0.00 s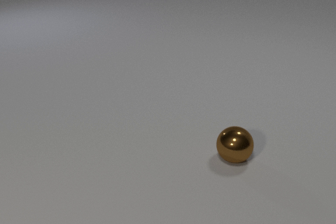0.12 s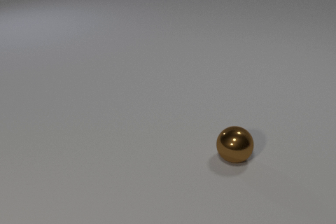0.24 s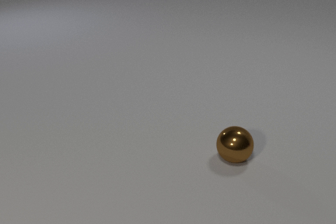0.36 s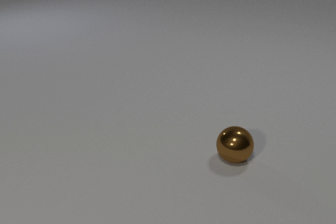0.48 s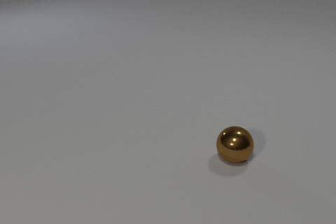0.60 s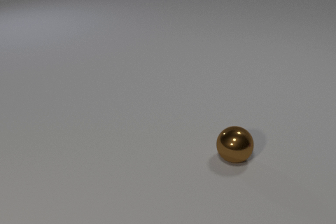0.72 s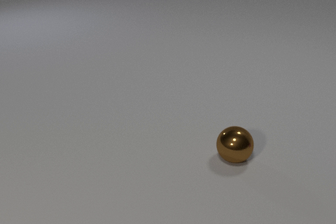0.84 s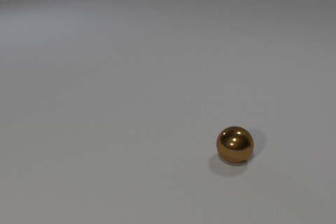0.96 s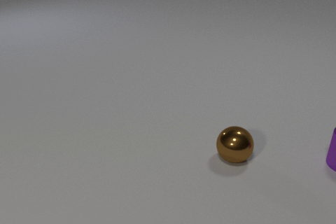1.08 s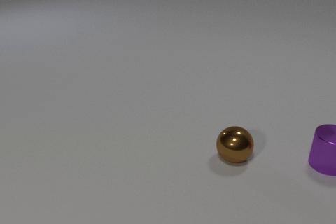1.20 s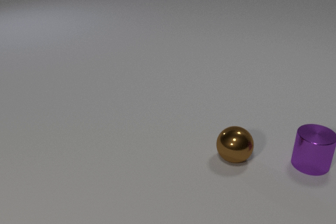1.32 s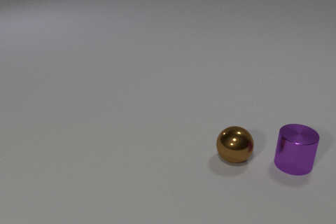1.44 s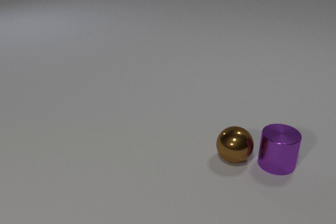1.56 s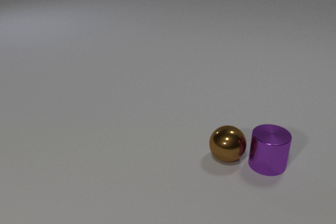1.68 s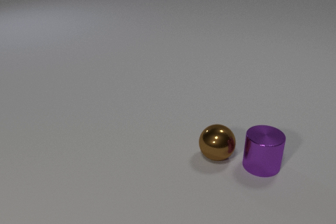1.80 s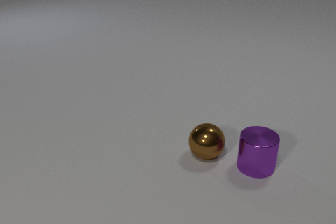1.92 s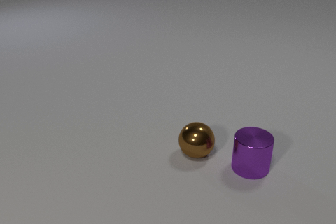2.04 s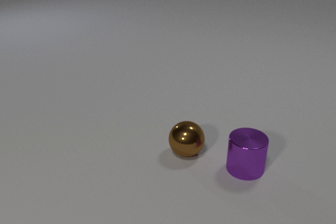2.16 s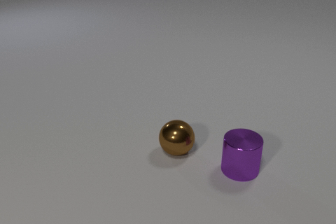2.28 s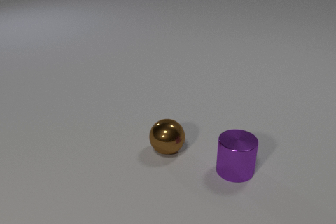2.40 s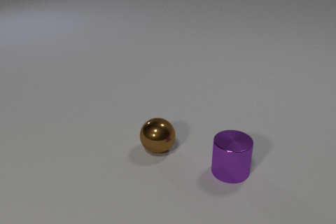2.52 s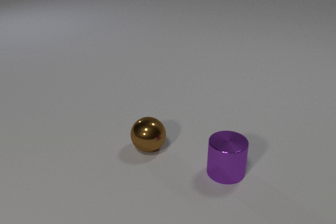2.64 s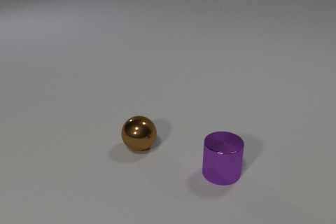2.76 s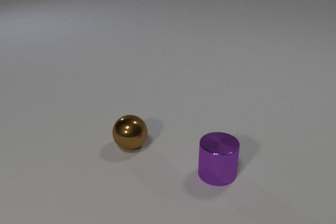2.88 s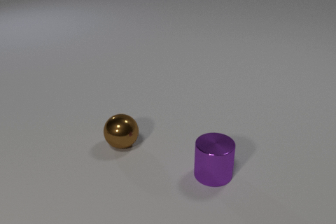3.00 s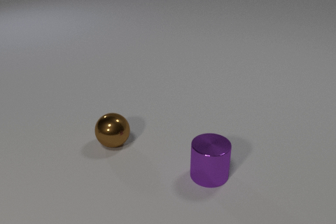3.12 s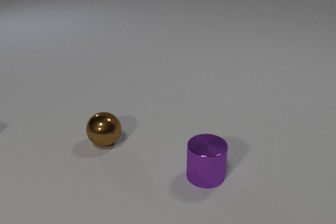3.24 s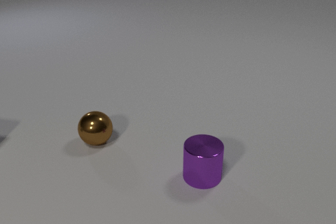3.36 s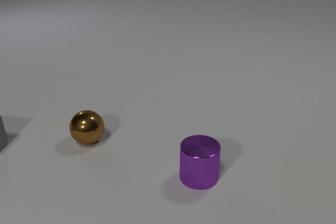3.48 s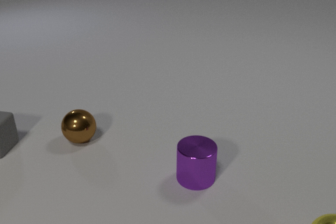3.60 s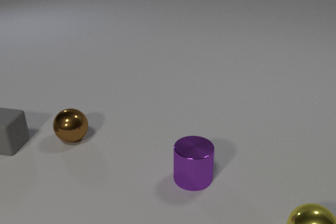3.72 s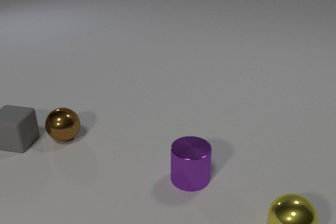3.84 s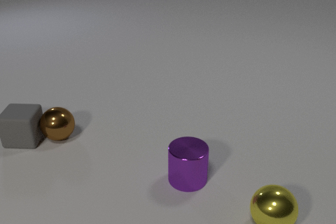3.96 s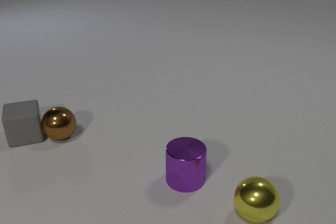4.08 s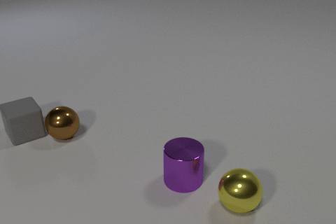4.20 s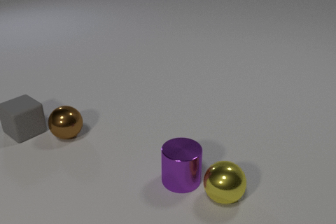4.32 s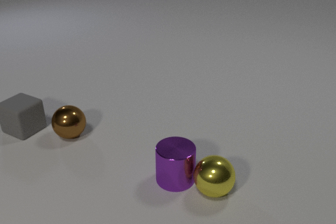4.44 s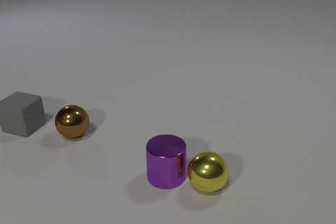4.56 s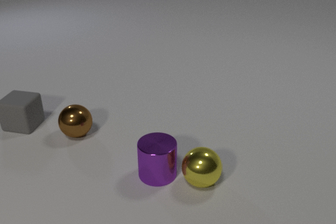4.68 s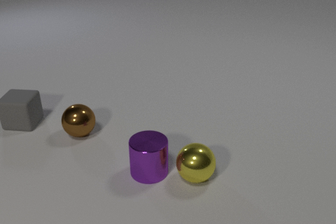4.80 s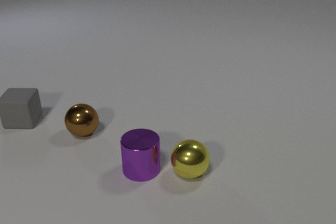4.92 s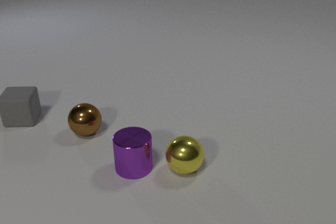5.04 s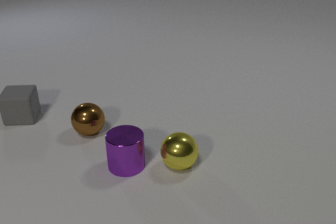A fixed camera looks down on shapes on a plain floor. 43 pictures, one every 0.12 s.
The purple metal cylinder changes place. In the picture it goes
to the left.
0.00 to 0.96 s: The purple metal cylinder comes in at the right edge.
0.96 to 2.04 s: The purple metal cylinder slides to the left and toward the camera. The brown metal sphere rolls to the left. The purple metal cylinder and the brown metal sphere collide.
2.04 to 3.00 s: The purple metal cylinder slides to the left and toward the camera. The brown metal sphere rolls to the left.
3.00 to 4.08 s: The purple metal cylinder slides to the left. The brown metal sphere rolls to the left and away from the camera. The gray rubber cube comes in at the left edge, slides to the right, spins so that its near face slides to the right, counterclockwise seen from above. The yellow metal sphere comes in at the bottom edge, rolls to the left and away from the camera. The brown metal sphere and the gray rubber cube collide.
4.08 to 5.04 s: The purple metal cylinder slides to the left and away from the camera. The brown metal sphere rolls to the right. The gray rubber cube slides away from the camera, spins counterclockwise seen from above by about 60 degrees, its near face sliding to the right. The yellow metal sphere rolls to the left and away from the camera. The purple metal cylinder and the yellow metal sphere collide.
How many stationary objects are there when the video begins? 1.
What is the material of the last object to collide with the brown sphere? rubber.
What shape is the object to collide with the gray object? sphere.
